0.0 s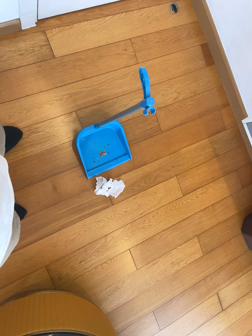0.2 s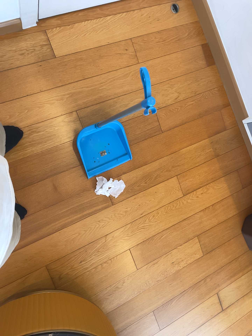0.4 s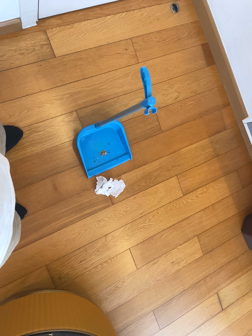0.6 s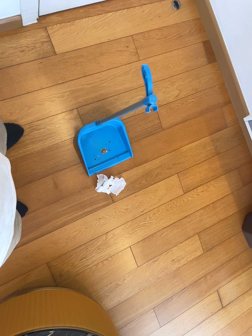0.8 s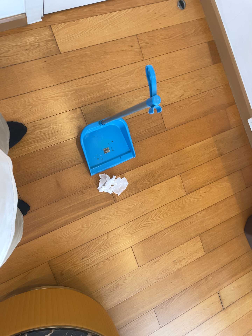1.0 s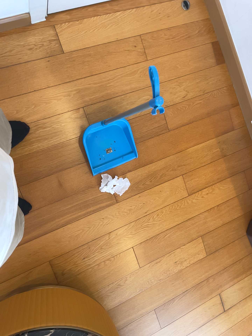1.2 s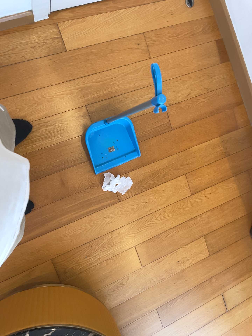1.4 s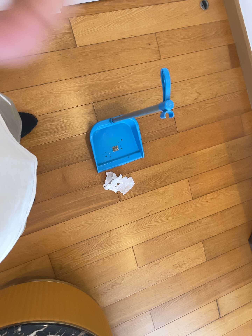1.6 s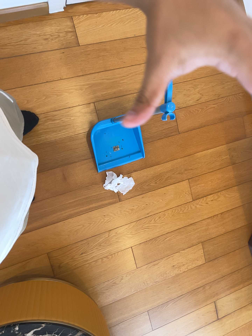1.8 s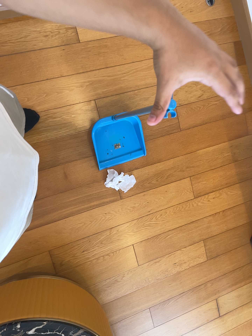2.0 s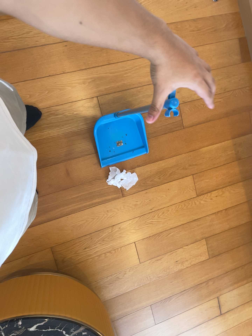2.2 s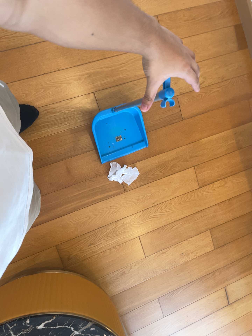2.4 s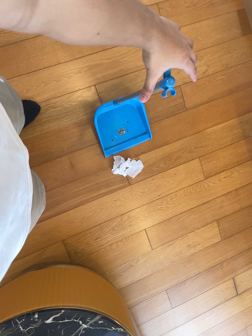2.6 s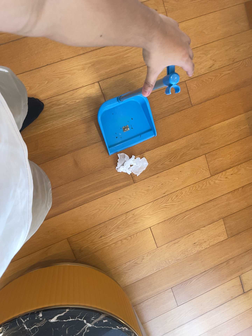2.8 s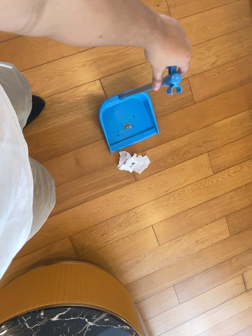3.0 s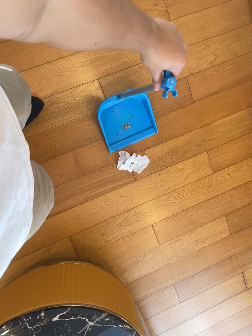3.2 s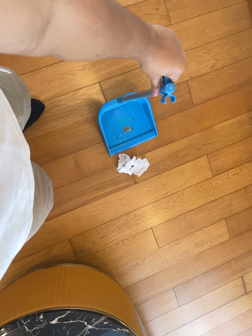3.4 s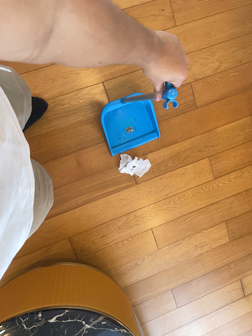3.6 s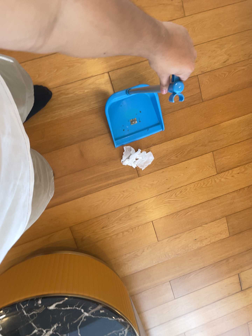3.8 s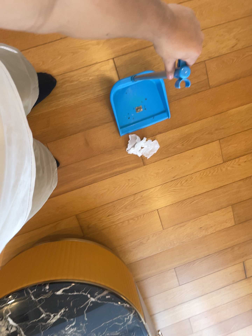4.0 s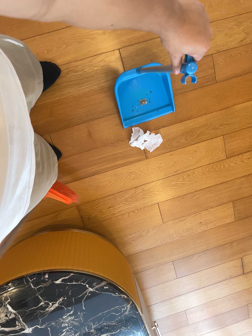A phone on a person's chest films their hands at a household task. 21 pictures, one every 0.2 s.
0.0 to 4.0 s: The scene slides to the right, as the camera pans about 10 degrees to its left. It travels toward the top of its view and forward, about 12 cm. Its aim tips toward the bottom of its view by about 15 degrees.
The film runs forward here.
